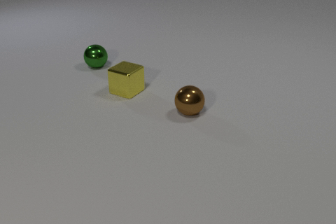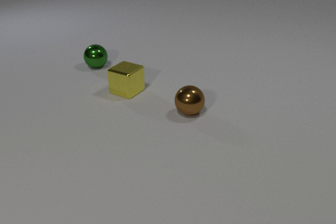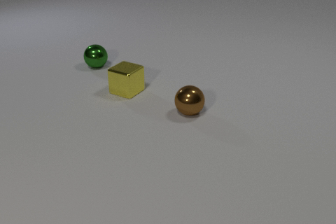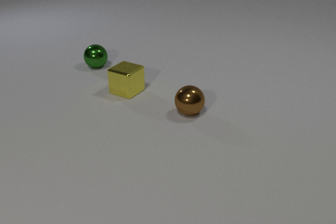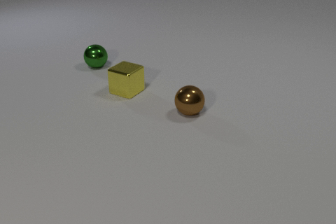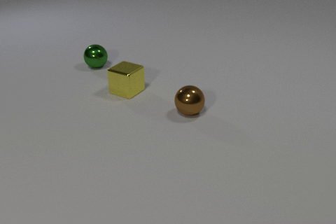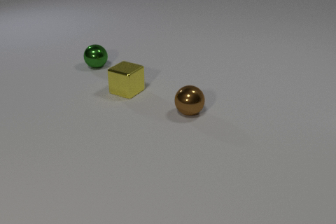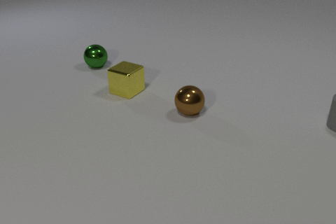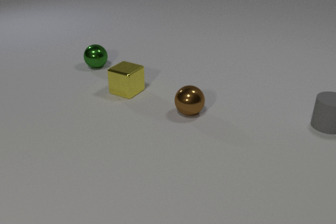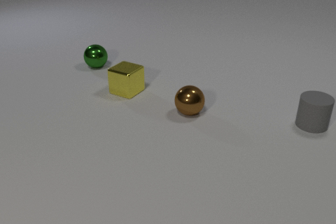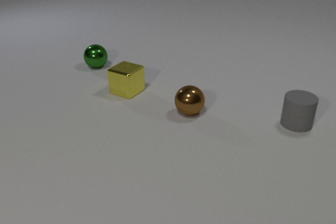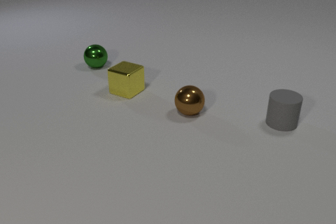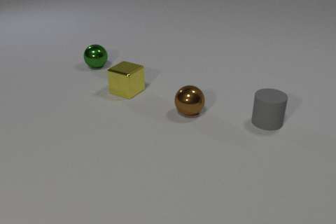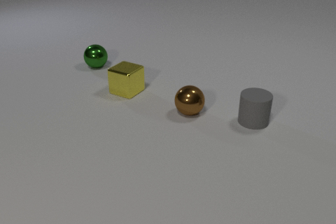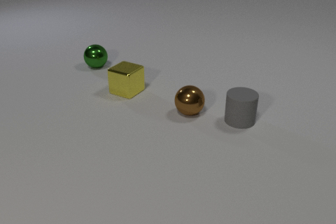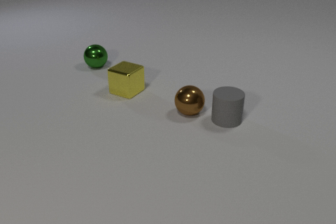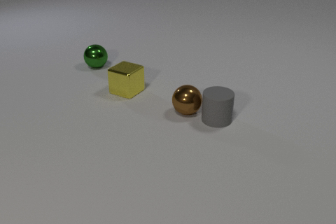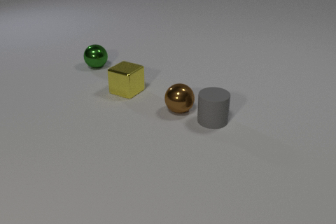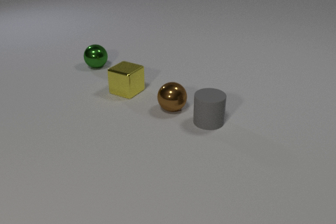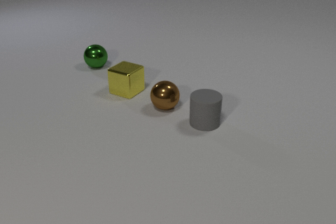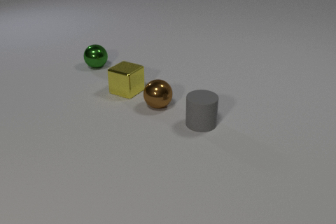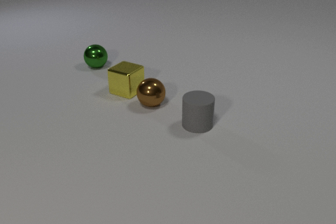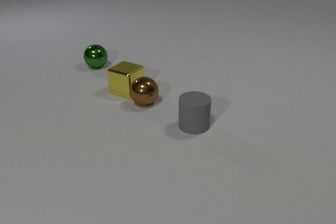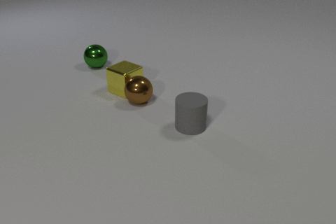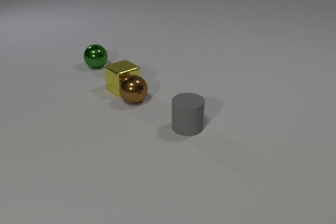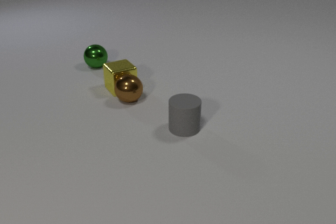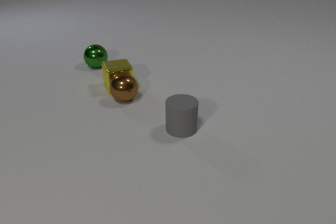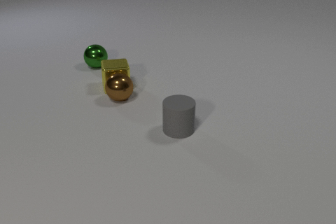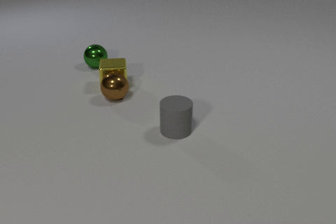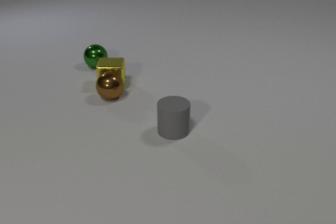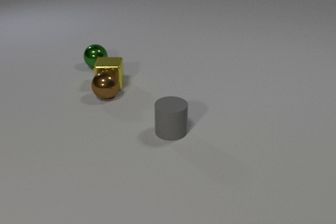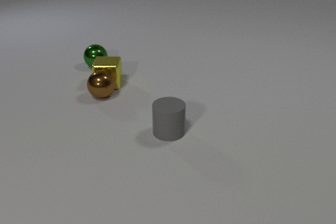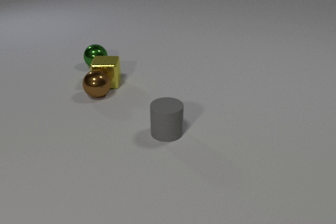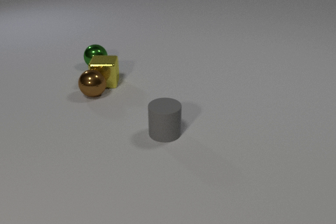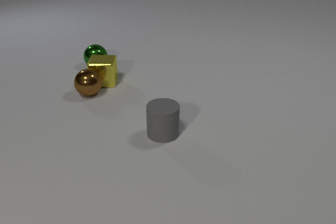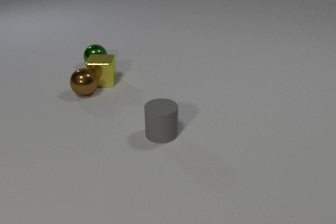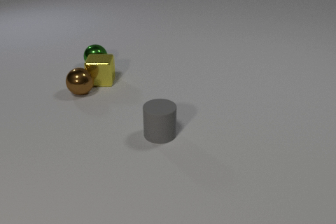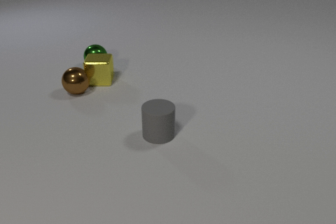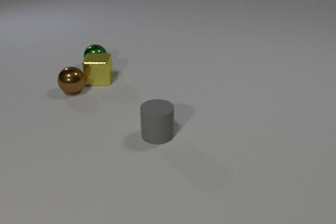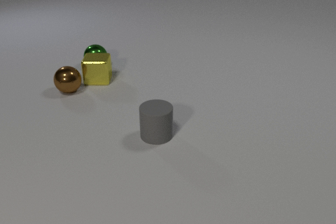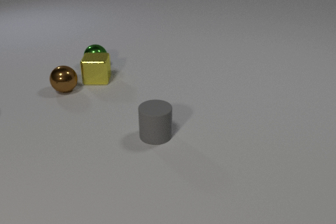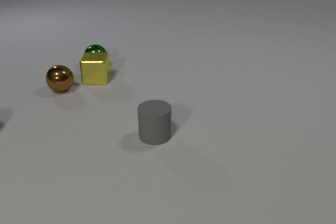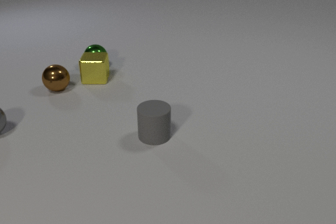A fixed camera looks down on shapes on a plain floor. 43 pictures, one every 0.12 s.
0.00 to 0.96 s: The gray rubber cylinder comes in at the right edge, slides to the left.
0.96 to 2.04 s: The gray rubber cylinder slides to the left. The brown metal sphere rolls to the left. The gray rubber cylinder and the brown metal sphere collide.
2.04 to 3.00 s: The gray rubber cylinder slides to the left and toward the camera. The brown metal sphere rolls to the left and away from the camera. The yellow metal cube slides to the left and away from the camera, spins so that its near face slides to the left, clockwise seen from above. The brown metal sphere and the yellow metal cube collide.
3.00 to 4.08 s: The gray rubber cylinder slides to the left and toward the camera. The brown metal sphere rolls to the left and away from the camera. The yellow metal cube slides away from the camera and to the left, spins clockwise seen from above by about 30 degrees, its near face sliding to the left.
4.08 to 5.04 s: The gray rubber cylinder slides to the left. The brown metal sphere rolls to the left and away from the camera. The gray metal sphere comes in at the left edge. The yellow metal cube slides away from the camera and to the left.
How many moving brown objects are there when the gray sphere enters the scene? 1.
What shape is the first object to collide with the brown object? cylinder.
How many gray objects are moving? 2.
